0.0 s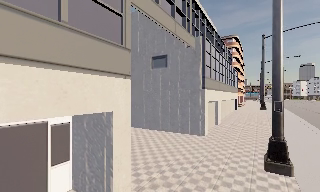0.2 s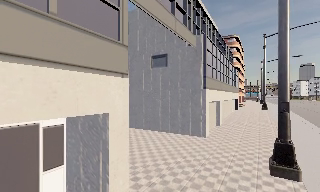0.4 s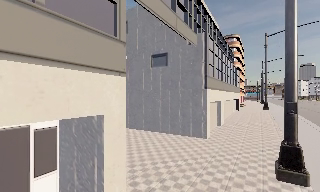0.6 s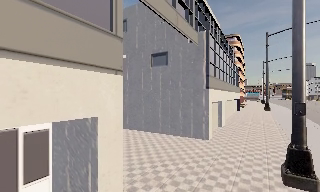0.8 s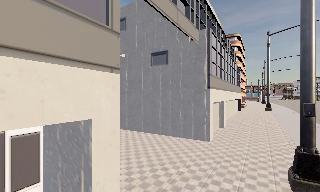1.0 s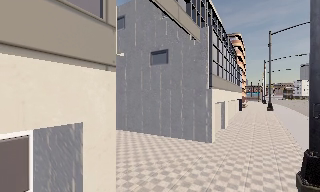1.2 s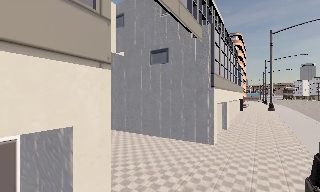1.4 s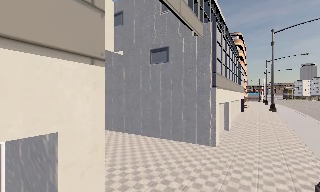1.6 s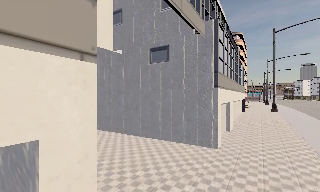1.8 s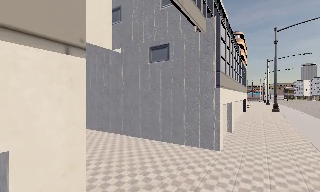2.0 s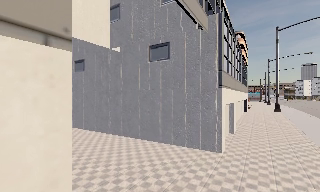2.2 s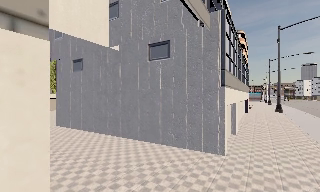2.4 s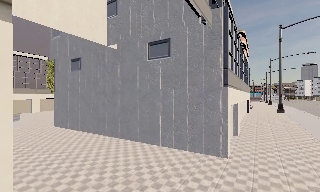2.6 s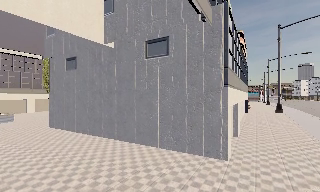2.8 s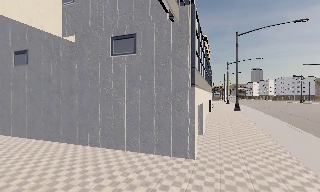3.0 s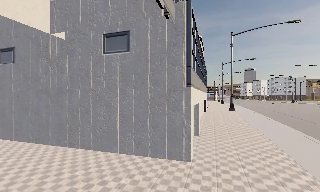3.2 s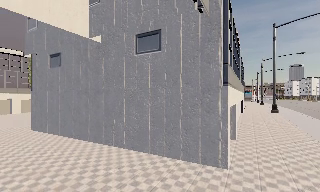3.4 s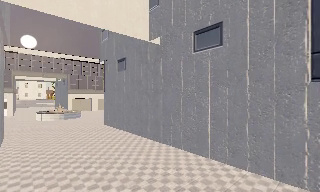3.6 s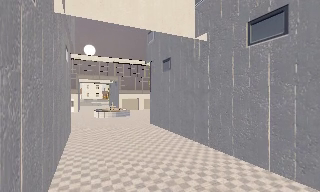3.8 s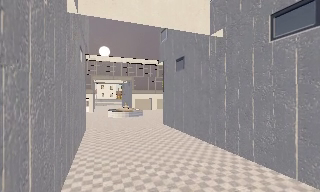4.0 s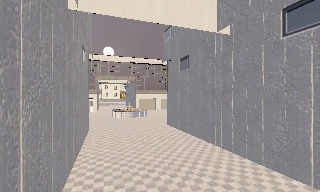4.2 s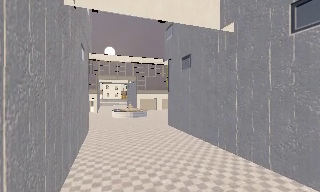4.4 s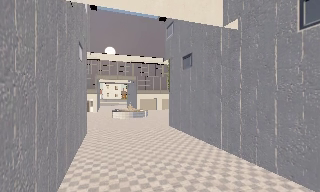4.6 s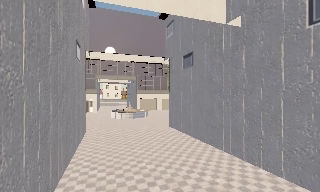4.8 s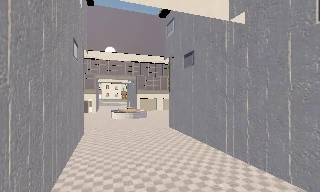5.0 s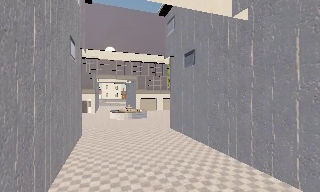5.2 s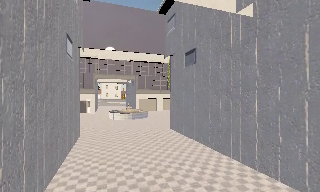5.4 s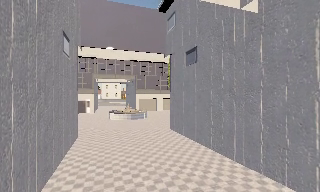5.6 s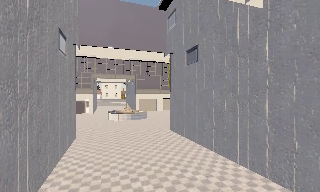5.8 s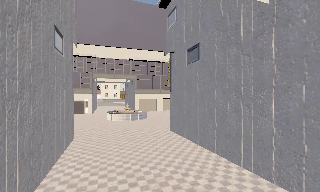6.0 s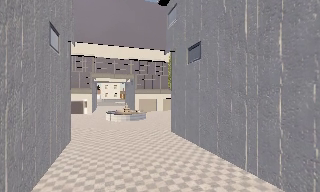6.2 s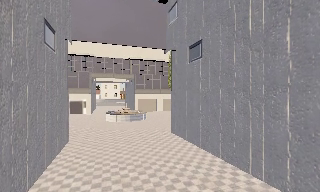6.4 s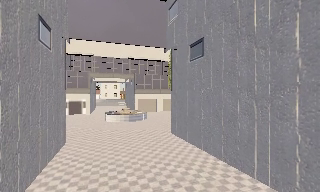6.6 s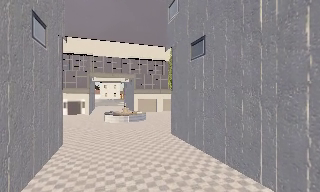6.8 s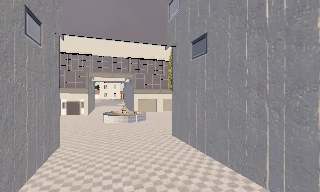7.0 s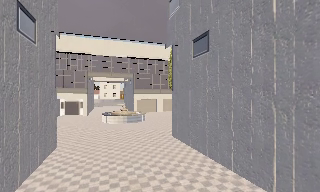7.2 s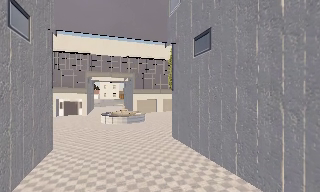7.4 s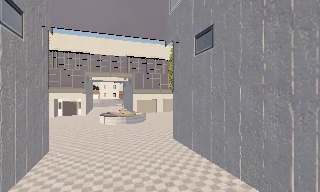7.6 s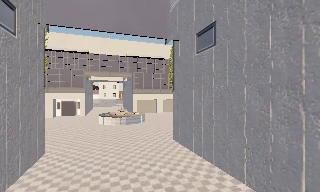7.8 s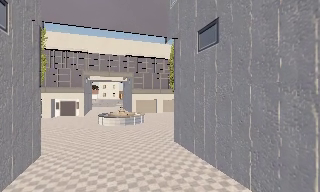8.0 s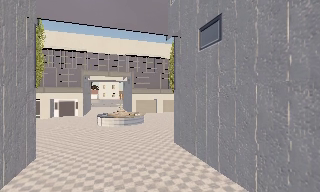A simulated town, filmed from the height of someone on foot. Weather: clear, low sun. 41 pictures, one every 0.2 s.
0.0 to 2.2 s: The camera travels forward, about 3 m, so what stands in front looms larger.
2.2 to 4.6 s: The camera swings to its left by about 40 degrees, and the scene slides to the right. It travels forward, about 3 m.
4.6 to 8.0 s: The camera travels forward, about 4.5 m, so what stands in front looms larger.
The film runs forward here.
